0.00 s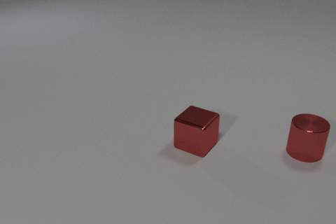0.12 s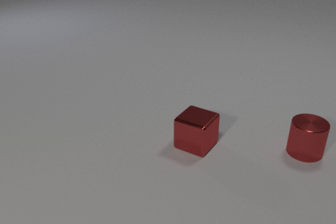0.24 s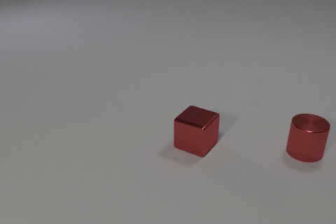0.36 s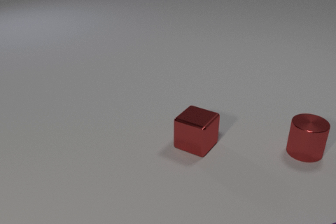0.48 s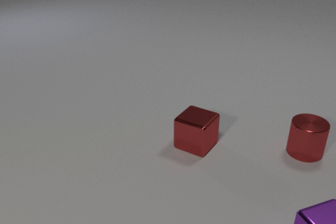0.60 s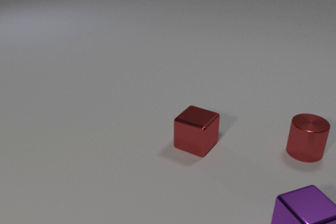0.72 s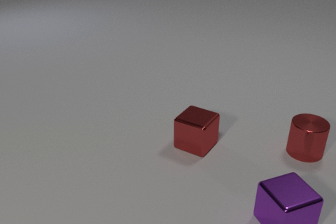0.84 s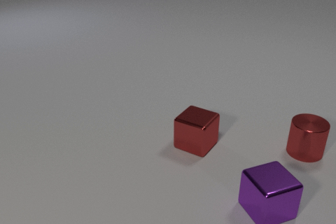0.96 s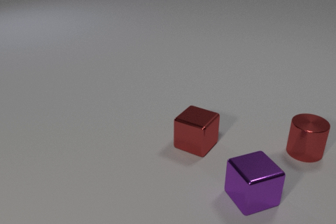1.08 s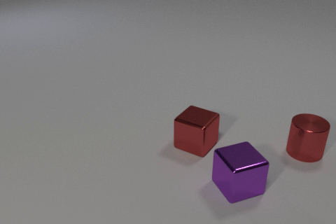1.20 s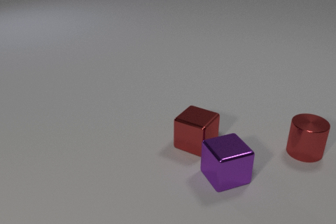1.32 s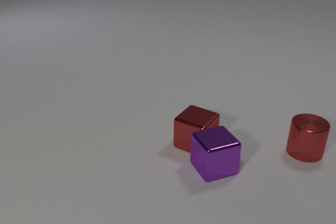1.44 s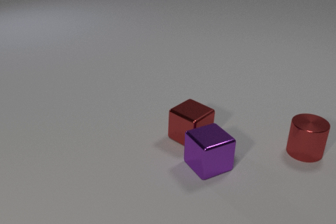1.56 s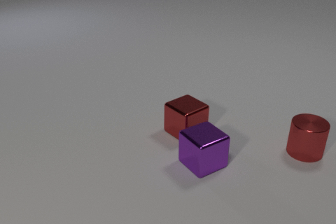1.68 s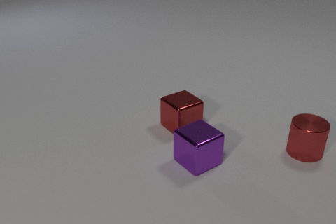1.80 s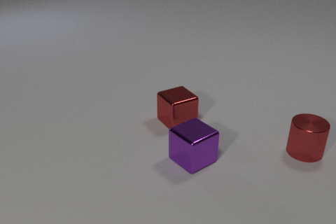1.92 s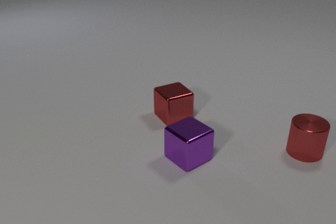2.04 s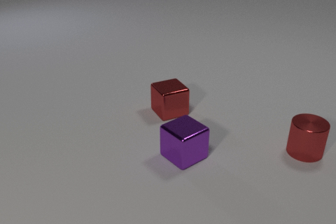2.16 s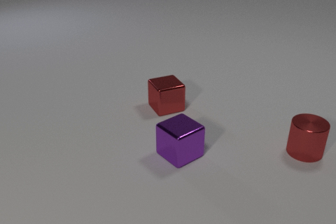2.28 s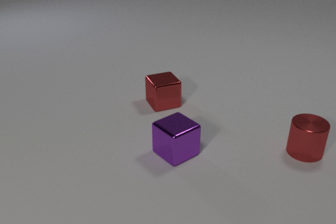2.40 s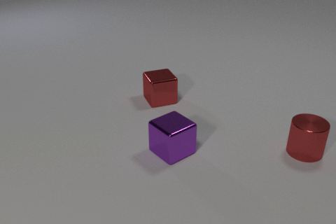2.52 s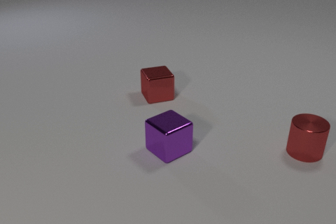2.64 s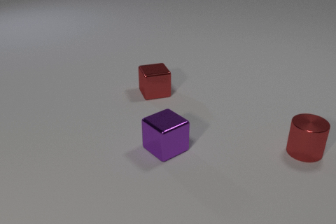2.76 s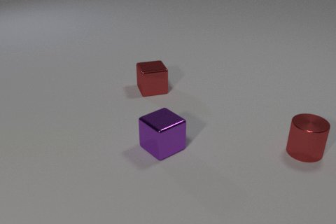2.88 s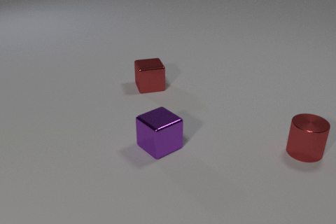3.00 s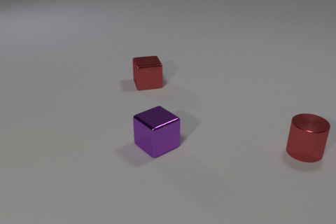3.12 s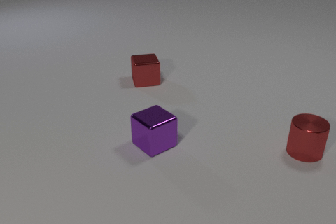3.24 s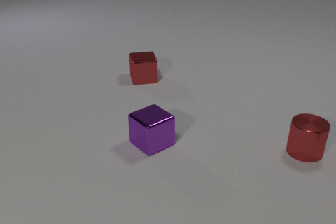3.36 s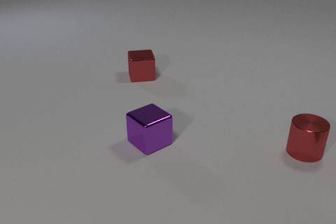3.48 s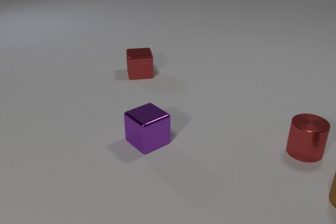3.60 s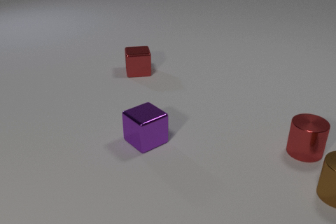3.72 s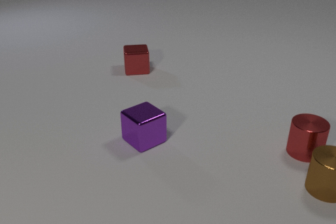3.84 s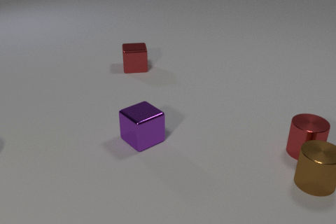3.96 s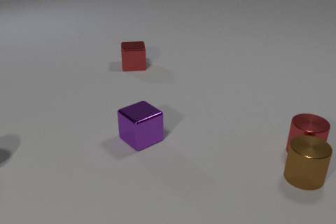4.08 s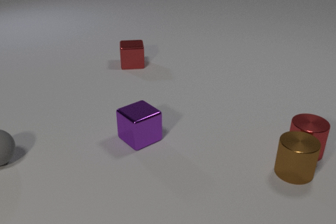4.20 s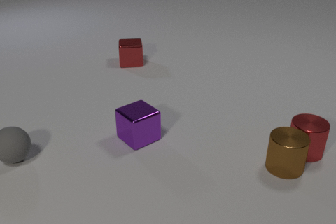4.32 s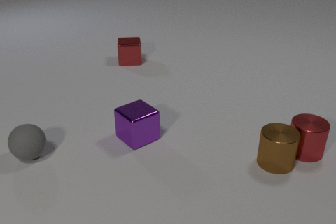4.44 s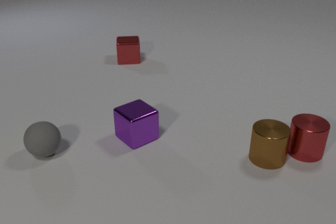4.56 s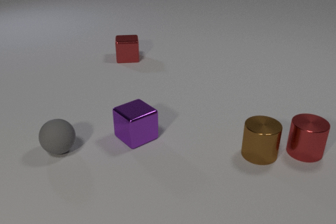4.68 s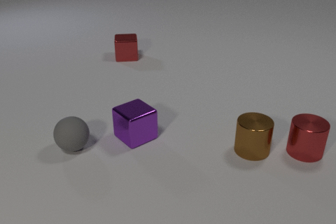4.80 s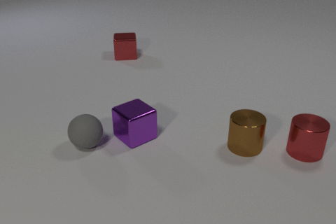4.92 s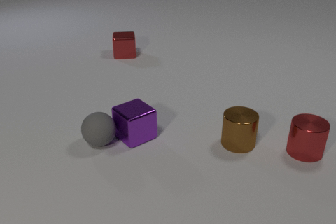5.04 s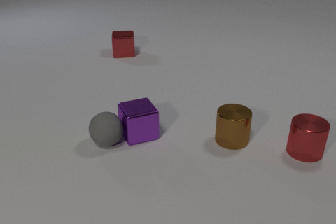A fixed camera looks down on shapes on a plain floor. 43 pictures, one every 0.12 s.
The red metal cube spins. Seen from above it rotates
clockwise.
The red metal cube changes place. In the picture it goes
away from the camera.
0.00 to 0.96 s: The purple metal cube comes in at the bottom edge, slides to the left and away from the camera.
0.96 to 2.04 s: The purple metal cube slides to the left and away from the camera. The red metal cube slides away from the camera and to the left, spins clockwise seen from above by about 30 degrees, its near face sliding to the left. The purple metal cube and the red metal cube collide.
2.04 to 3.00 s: The purple metal cube slides to the left and away from the camera. The red metal cube slides away from the camera.
3.00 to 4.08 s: The purple metal cube slides to the left and away from the camera. The red metal cube slides away from the camera. The gray rubber sphere comes in at the left edge, rolls to the right. The brown metal cylinder comes in at the right edge, slides to the left and away from the camera.
4.08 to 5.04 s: The purple metal cube slides away from the camera. The red metal cube slides away from the camera. The gray rubber sphere rolls to the right. The brown metal cylinder slides to the left and away from the camera. The purple metal cube and the gray rubber sphere collide.
Are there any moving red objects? yes.
What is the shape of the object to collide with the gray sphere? cube.
What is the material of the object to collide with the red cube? metal.
